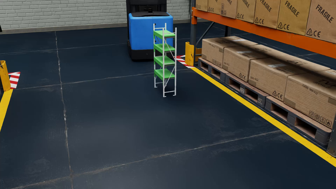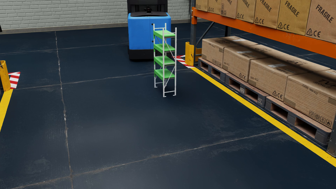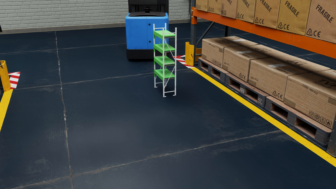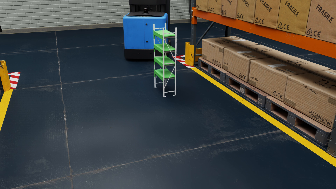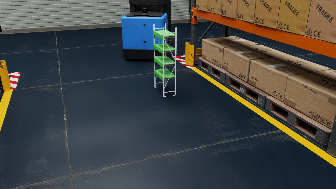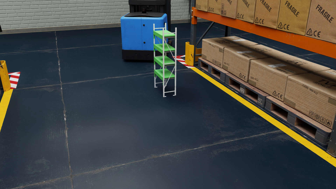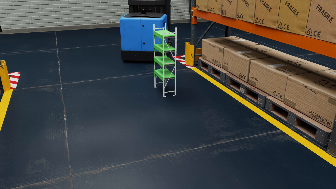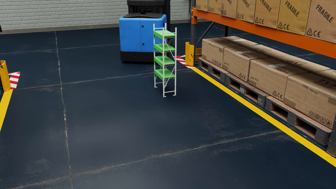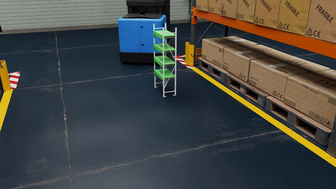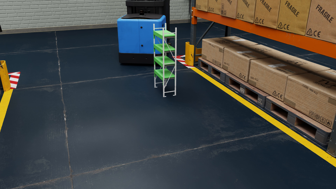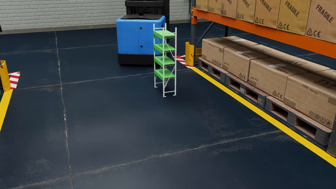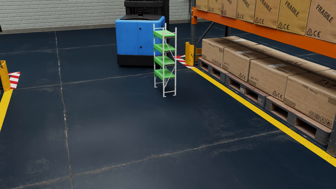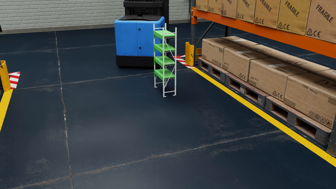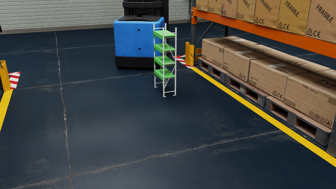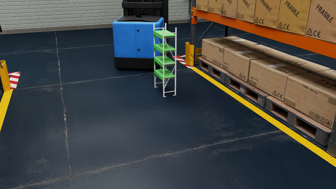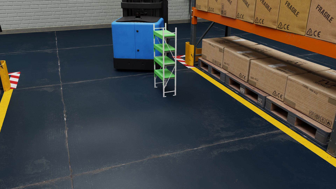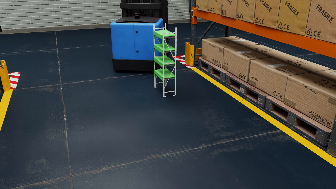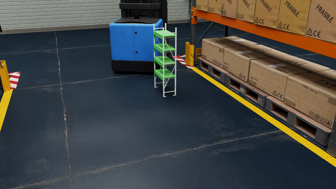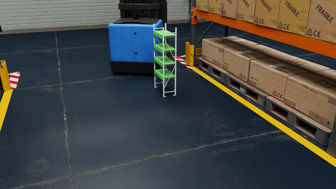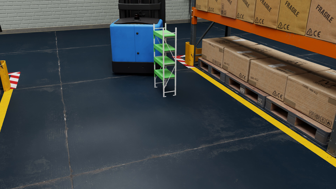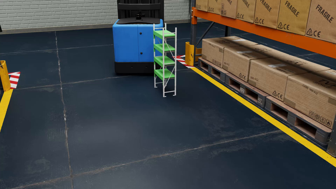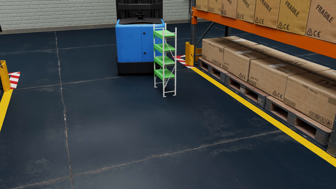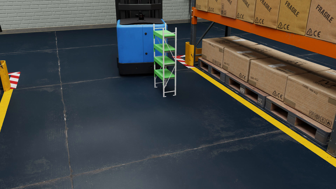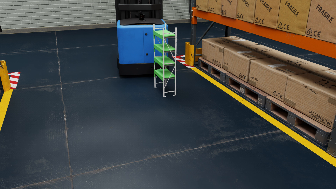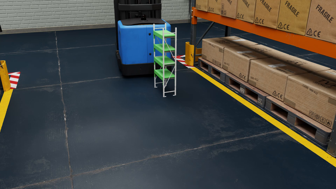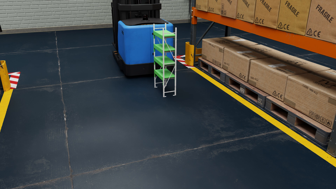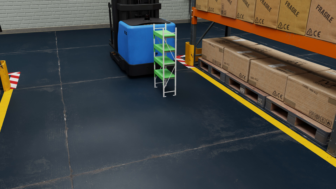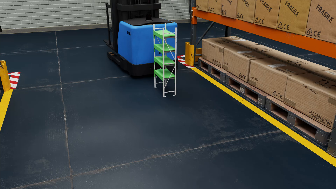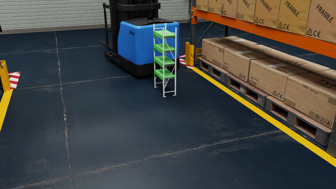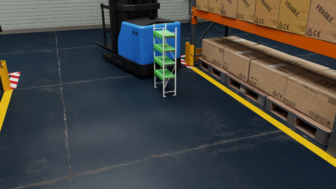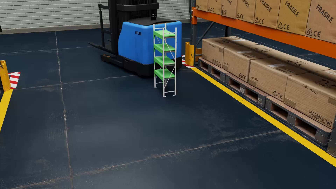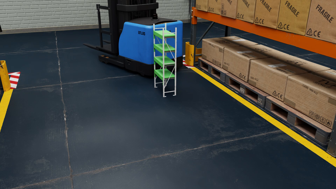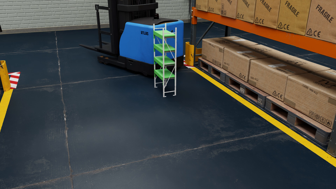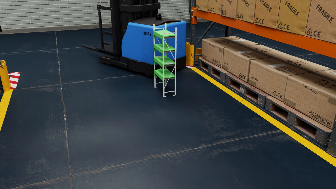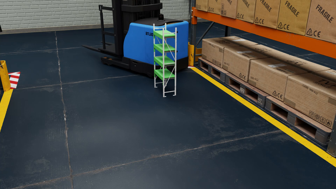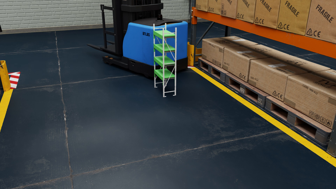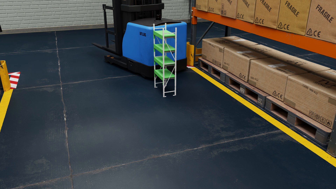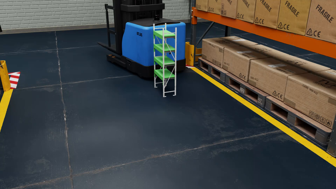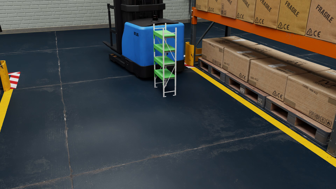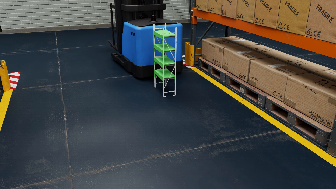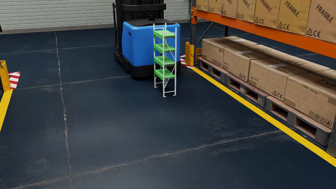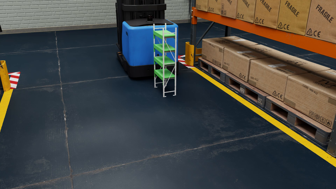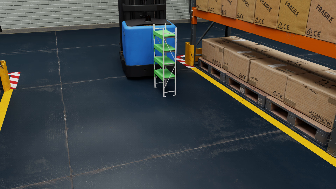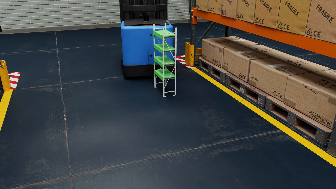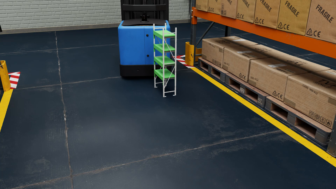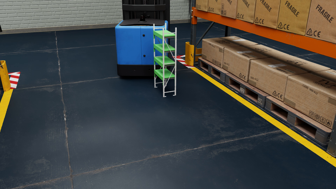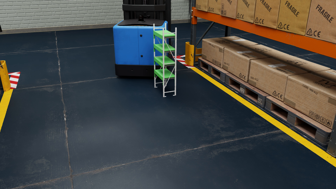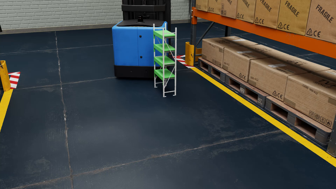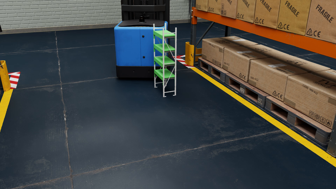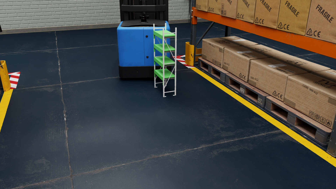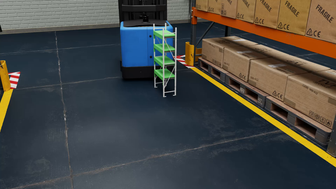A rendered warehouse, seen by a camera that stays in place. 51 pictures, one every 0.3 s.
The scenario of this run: A forklift runs into an object in its way.
